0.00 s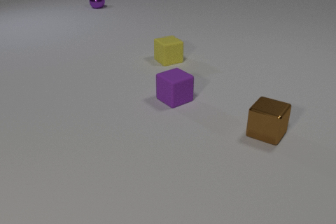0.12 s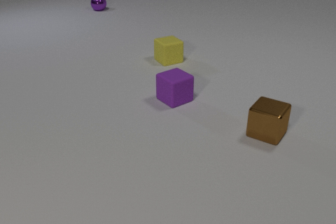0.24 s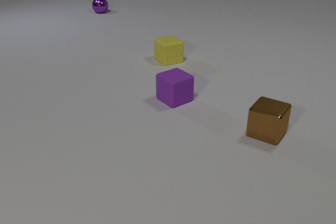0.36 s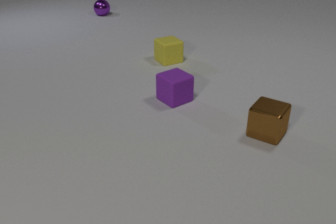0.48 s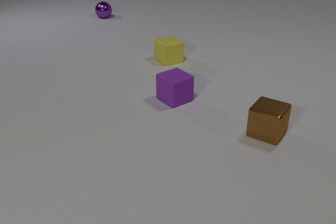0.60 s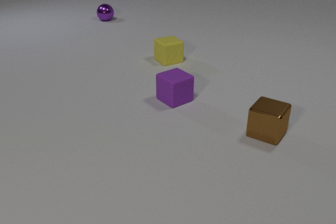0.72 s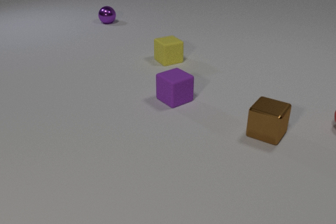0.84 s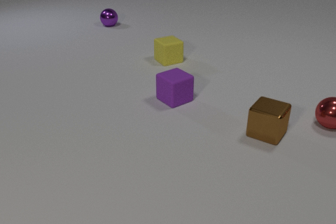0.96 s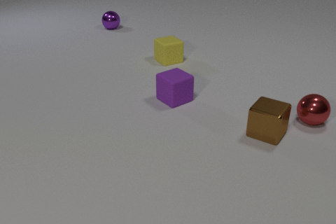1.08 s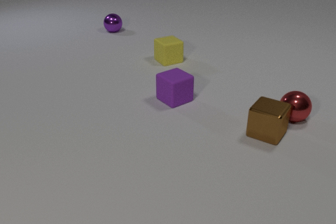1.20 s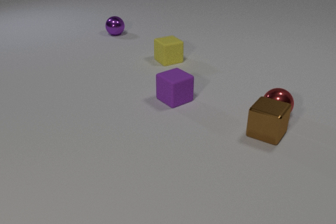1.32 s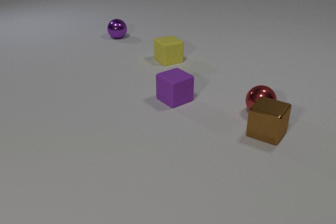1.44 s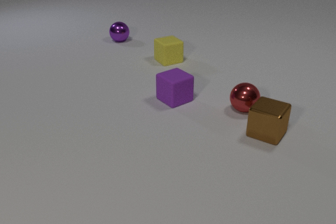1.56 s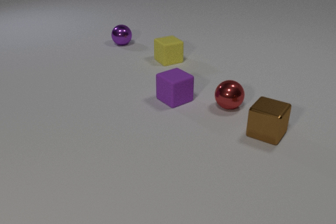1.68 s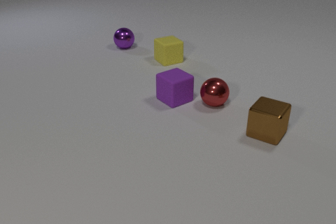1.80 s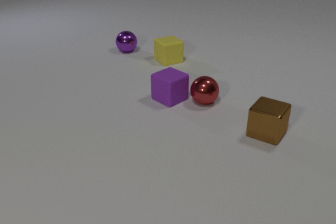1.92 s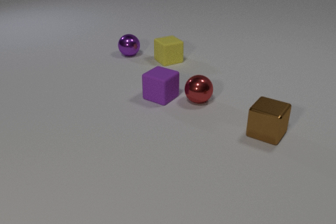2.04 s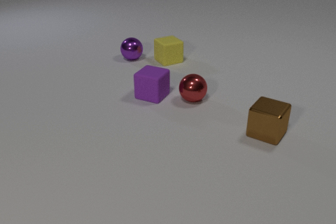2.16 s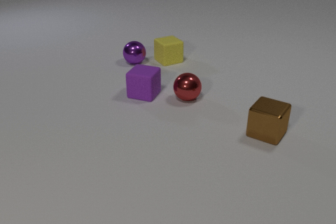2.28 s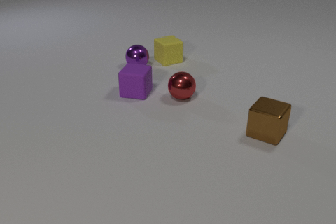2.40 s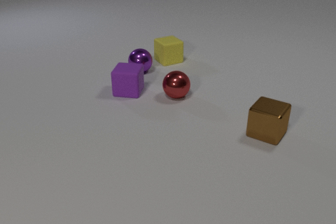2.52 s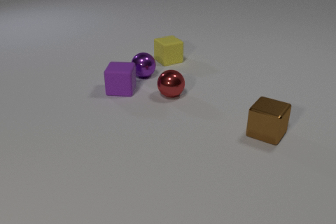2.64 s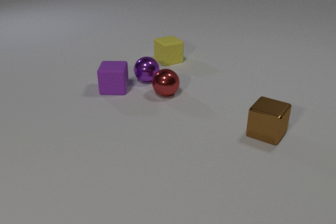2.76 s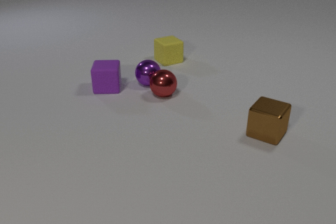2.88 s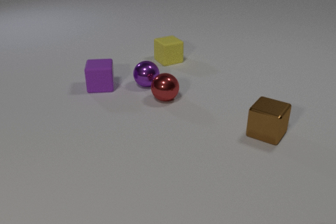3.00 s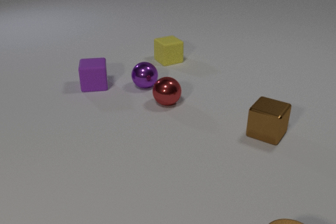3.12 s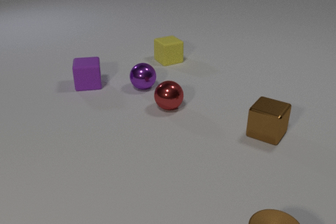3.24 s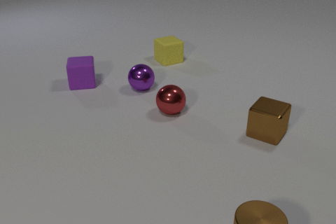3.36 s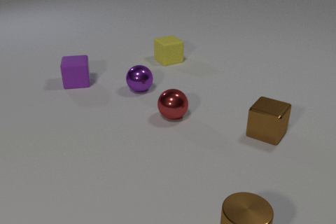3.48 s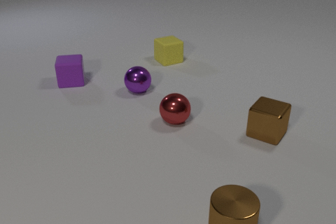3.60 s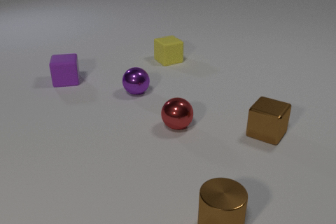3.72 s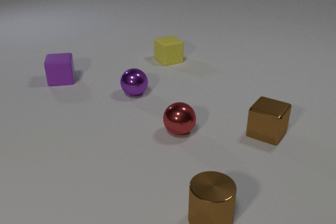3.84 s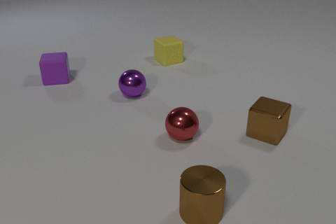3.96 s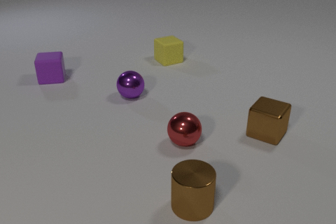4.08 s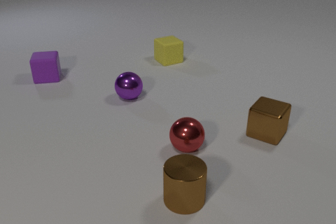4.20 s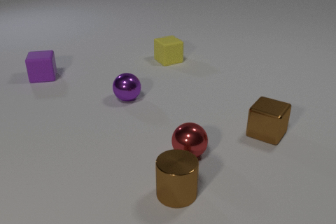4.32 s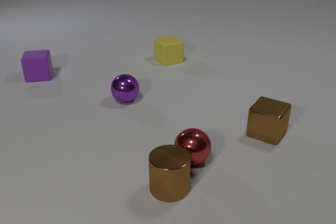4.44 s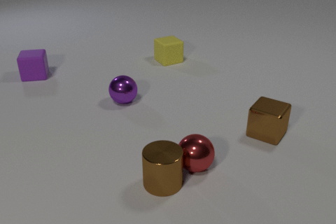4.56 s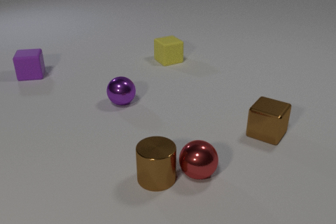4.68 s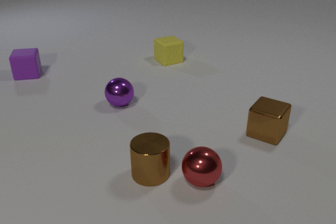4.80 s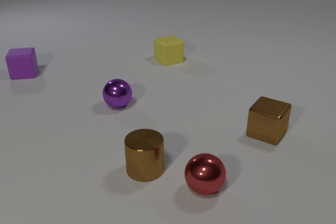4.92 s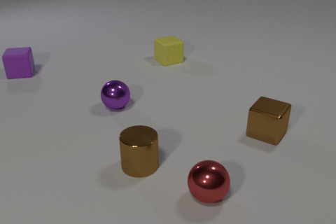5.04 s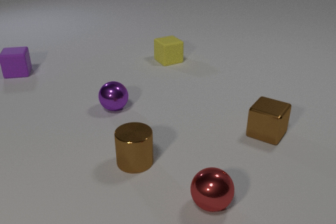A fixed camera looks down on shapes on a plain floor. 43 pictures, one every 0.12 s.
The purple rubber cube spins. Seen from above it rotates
counterclockwise.
The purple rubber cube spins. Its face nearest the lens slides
to the right.
0.00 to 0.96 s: The red metal sphere comes in at the right edge, rolls to the left. The purple metal sphere rolls toward the camera.
0.96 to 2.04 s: The red metal sphere rolls to the left. The purple rubber cube slides to the left, spins counterclockwise seen from above by about 30 degrees, its near face sliding to the right. The purple metal sphere rolls toward the camera. The red metal sphere and the purple rubber cube collide.
2.04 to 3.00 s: The red metal sphere rolls to the left. The purple rubber cube slides to the left and away from the camera, spins counterclockwise seen from above by about 30 degrees, its near face sliding to the right. The purple metal sphere rolls toward the camera. The brown metal cylinder comes in at the bottom edge. The red metal sphere and the purple metal sphere collide.
3.00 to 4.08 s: The red metal sphere rolls toward the camera. The purple rubber cube slides to the left and away from the camera. The purple metal sphere rolls toward the camera and to the left. The brown metal cylinder slides to the left and away from the camera.
4.08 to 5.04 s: The red metal sphere rolls toward the camera. The purple rubber cube slides to the left and away from the camera. The purple metal sphere rolls toward the camera and to the left. The brown metal cylinder slides away from the camera and to the left.
How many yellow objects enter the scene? 0.
What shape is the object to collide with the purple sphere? sphere.
What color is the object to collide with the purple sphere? red.
